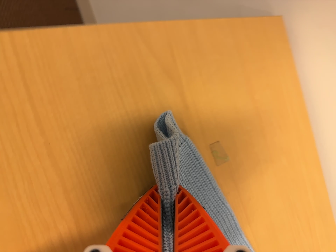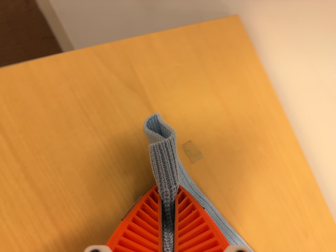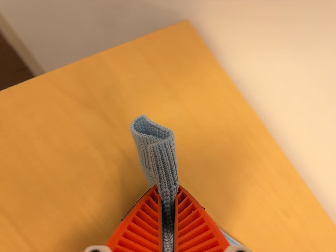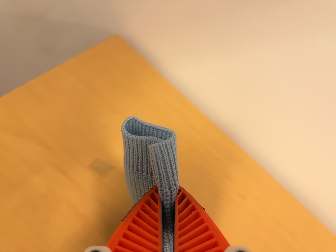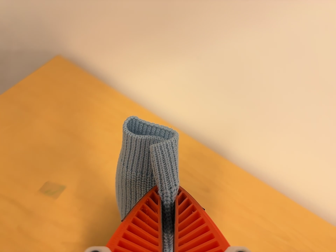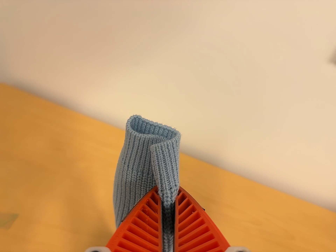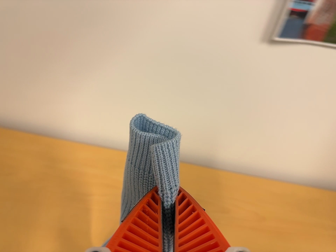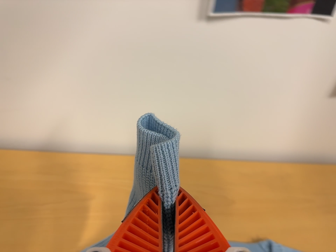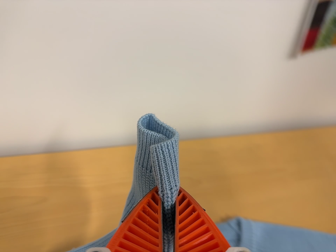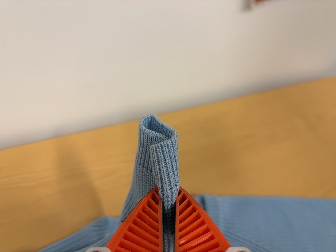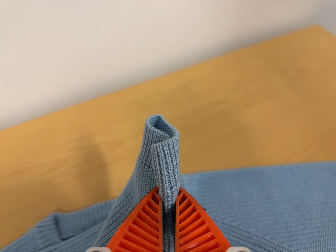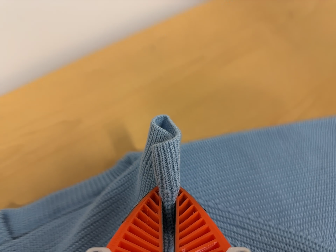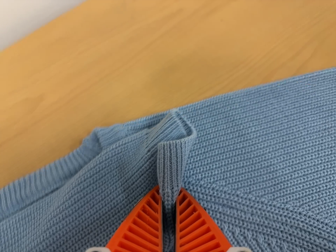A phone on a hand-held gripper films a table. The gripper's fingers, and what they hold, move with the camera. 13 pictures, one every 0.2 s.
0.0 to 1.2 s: The camera swings to its right by about 15 degrees, and the scene slides to the left. It travels to its right, about 36 cm, so close, fixed things drift to the left. It rolls about its line of sight by about 60 degrees, and the scene rotates counterclockwise.
1.2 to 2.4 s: The camera travels to its right and forward, about 40 cm, so close, fixed things drift to the left. Its aim tips toward the bottom of its view by about 25 degrees, and the scene shifts upward. It rolls about its line of sight by about 40 degrees, and the scene rotates counterclockwise.
The film runs forward here.
